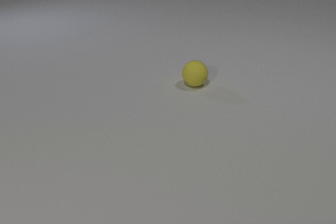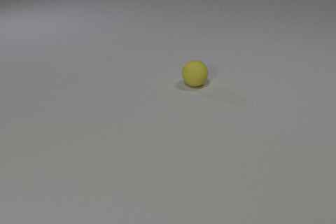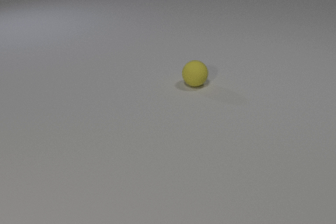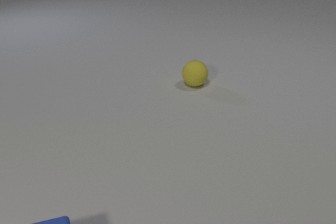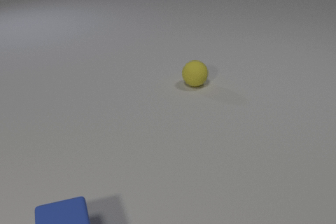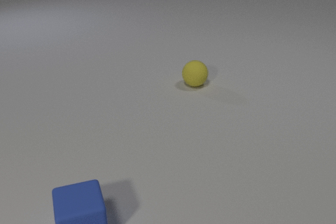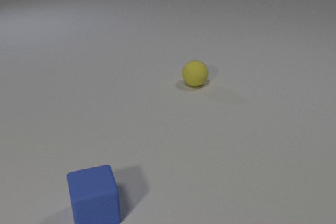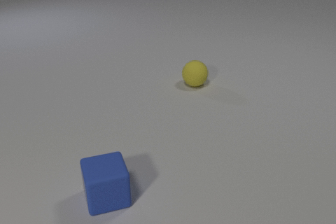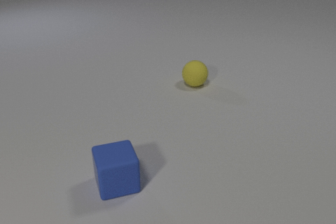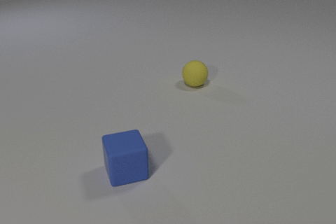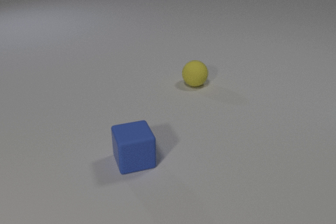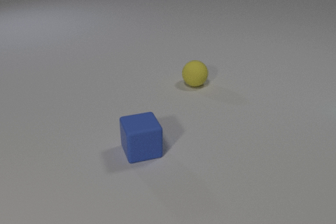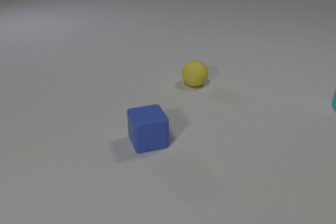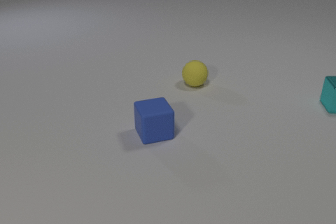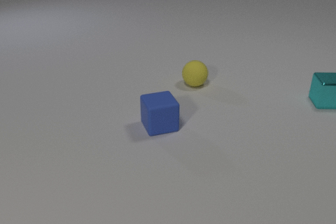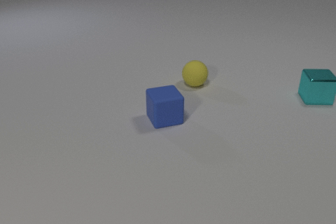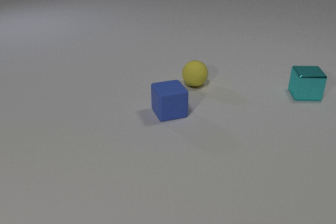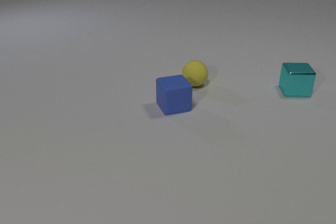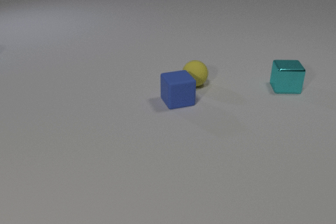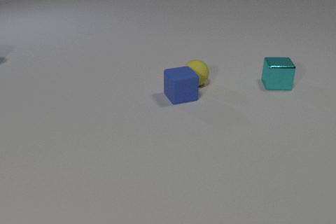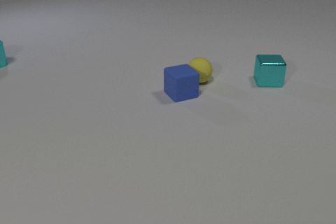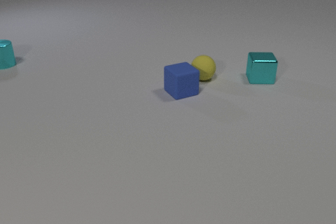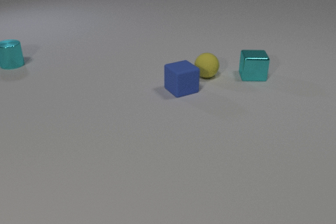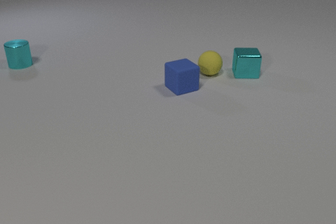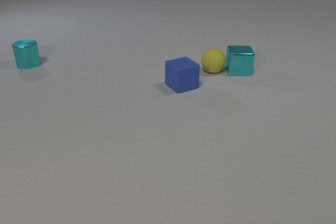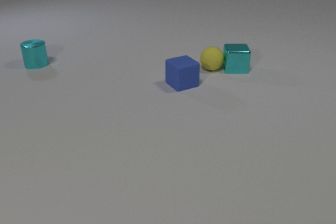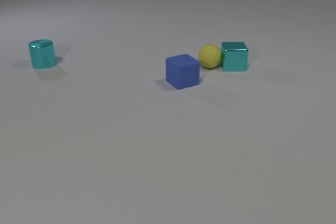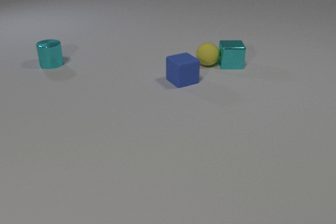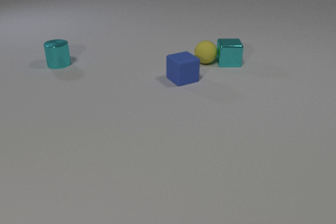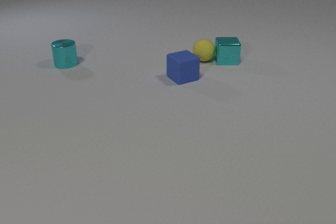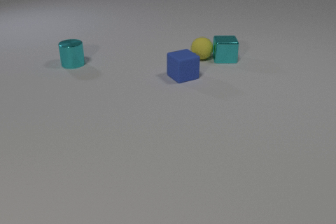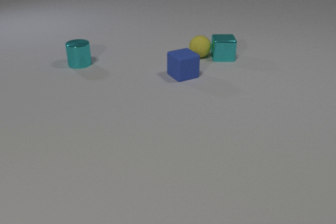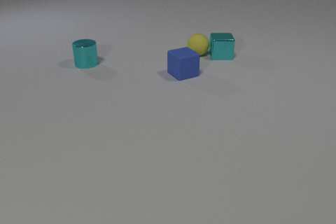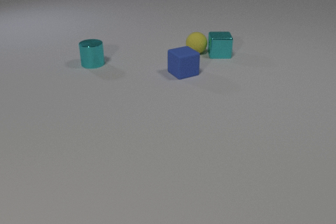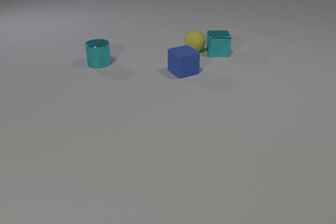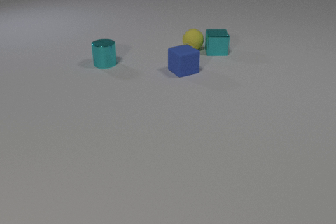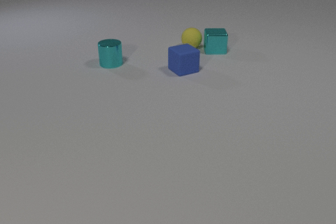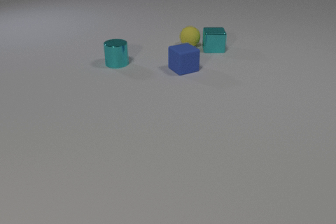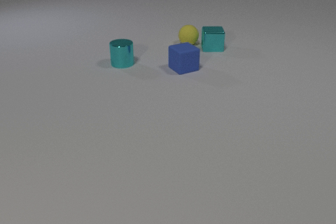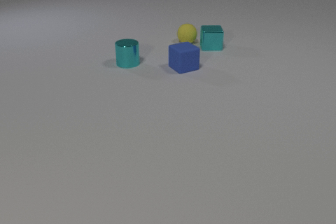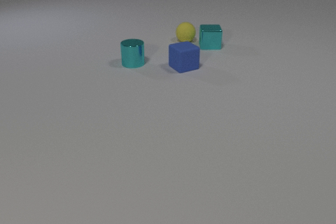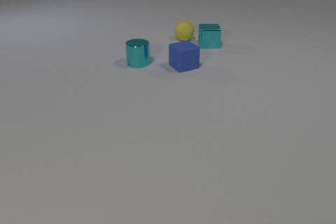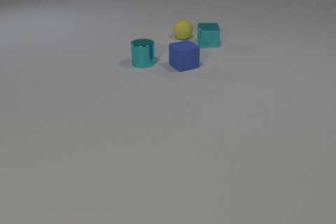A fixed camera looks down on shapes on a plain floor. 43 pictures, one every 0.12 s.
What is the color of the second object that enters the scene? cyan.
What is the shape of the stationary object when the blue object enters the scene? sphere.
Are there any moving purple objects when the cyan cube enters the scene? no.
0.00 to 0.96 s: The blue rubber cube comes in at the bottom edge, slides away from the camera and to the right.
0.96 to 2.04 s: The blue rubber cube slides away from the camera and to the right. The cyan metal cube comes in at the right edge, slides to the left and away from the camera.
2.04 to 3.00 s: The blue rubber cube slides away from the camera. The yellow rubber sphere rolls away from the camera and to the right. The cyan metal cylinder comes in at the left edge, slides to the right. The cyan metal cube slides to the left and away from the camera. The blue rubber cube and the yellow rubber sphere collide. The yellow rubber sphere and the cyan metal cube collide.
3.00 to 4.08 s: The blue rubber cube slides away from the camera. The yellow rubber sphere rolls away from the camera. The cyan metal cylinder slides to the right. The cyan metal cube slides away from the camera and to the left.
4.08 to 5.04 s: The blue rubber cube slides away from the camera. The yellow rubber sphere rolls away from the camera. The cyan metal cylinder slides to the right. The cyan metal cube slides away from the camera and to the left.
